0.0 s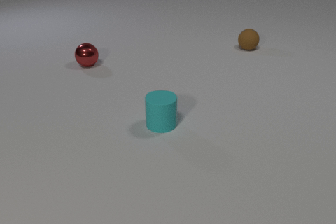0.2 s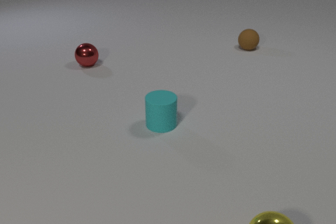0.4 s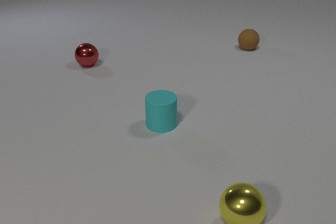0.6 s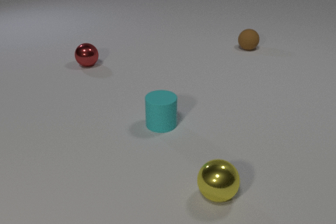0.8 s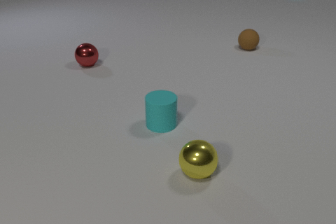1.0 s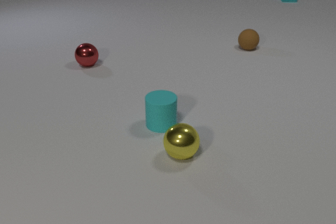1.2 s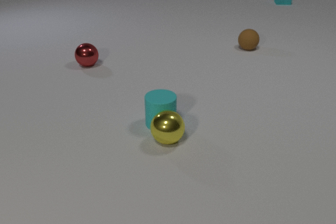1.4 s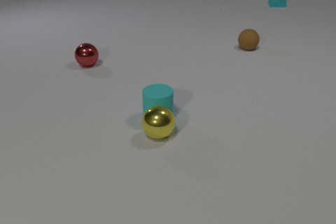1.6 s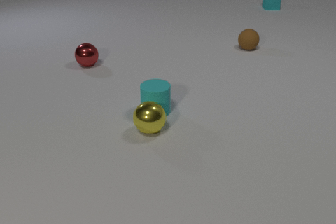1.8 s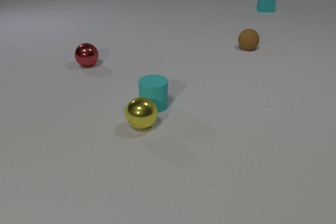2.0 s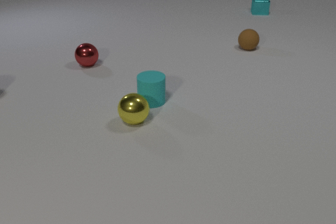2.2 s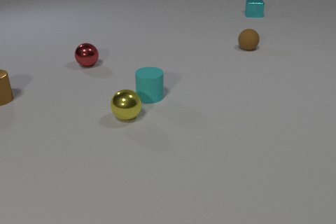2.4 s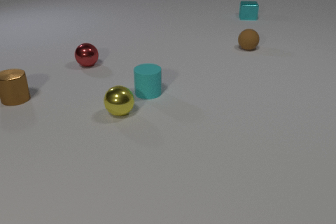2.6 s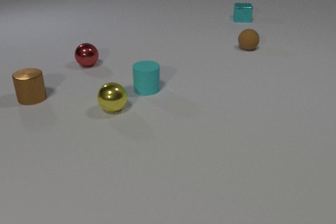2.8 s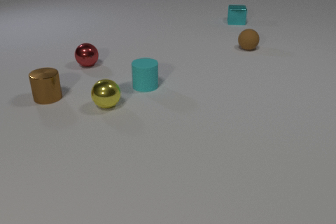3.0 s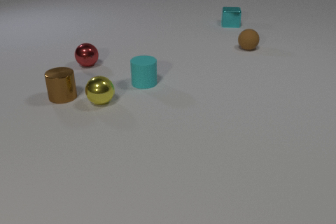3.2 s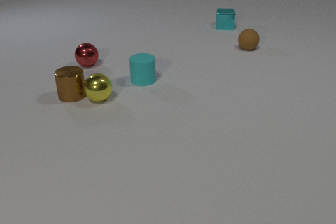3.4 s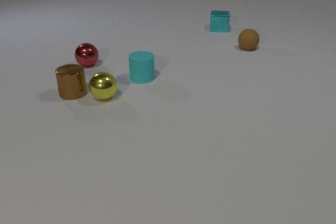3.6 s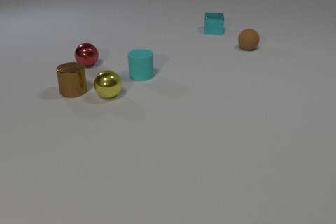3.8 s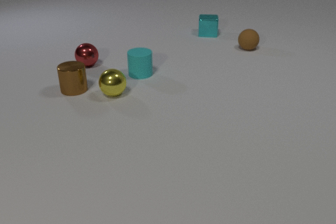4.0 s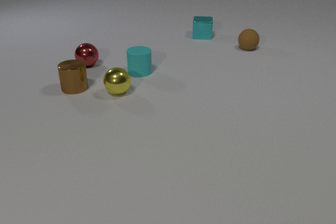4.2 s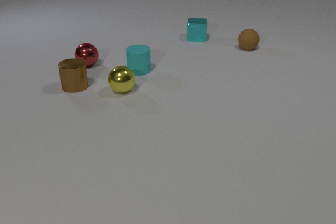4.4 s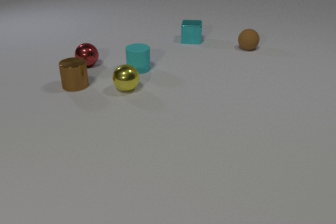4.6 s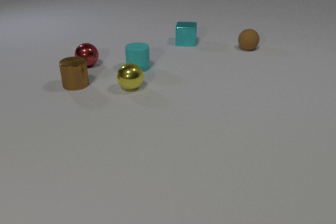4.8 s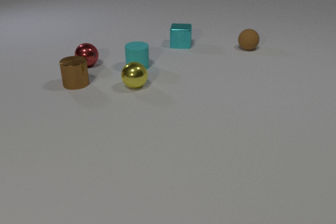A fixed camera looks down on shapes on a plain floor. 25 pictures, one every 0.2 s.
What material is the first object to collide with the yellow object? rubber.
How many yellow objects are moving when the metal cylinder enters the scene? 1.
What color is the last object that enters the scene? brown.
0.0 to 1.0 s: The yellow metal sphere comes in at the bottom edge, rolls away from the camera and to the left. The cyan metal cube comes in at the top edge, slides toward the camera and to the left.
1.0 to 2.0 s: The yellow metal sphere rolls away from the camera and to the left. The cyan rubber cylinder slides away from the camera. The cyan metal cube slides toward the camera and to the left. The yellow metal sphere and the cyan rubber cylinder collide.
2.0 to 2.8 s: The yellow metal sphere rolls away from the camera and to the left. The cyan rubber cylinder slides away from the camera. The brown metal cylinder comes in at the left edge, slides to the right. The cyan metal cube slides toward the camera and to the left.
2.8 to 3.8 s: The yellow metal sphere rolls away from the camera. The cyan rubber cylinder slides away from the camera. The brown metal cylinder slides to the right and away from the camera. The cyan metal cube slides toward the camera and to the left. The yellow metal sphere and the brown metal cylinder collide.
3.8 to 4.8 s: The yellow metal sphere rolls to the right and away from the camera. The cyan rubber cylinder slides away from the camera. The brown metal cylinder slides away from the camera. The cyan metal cube slides toward the camera and to the left.
